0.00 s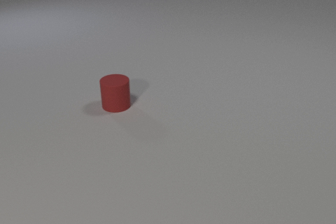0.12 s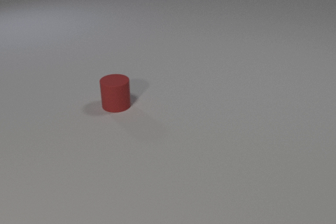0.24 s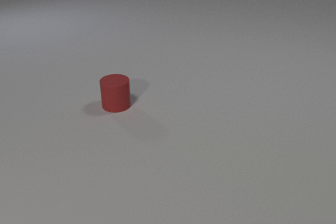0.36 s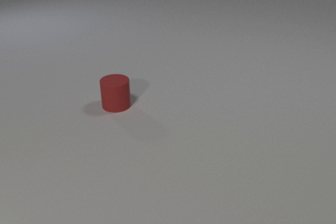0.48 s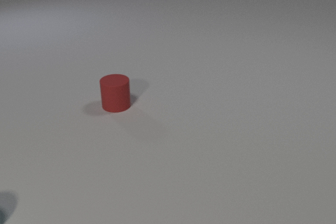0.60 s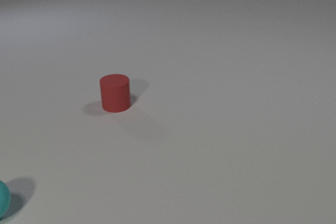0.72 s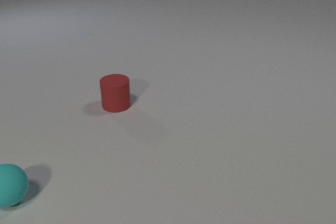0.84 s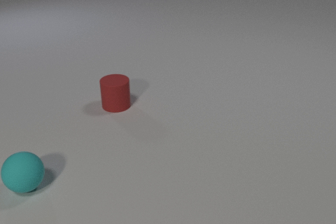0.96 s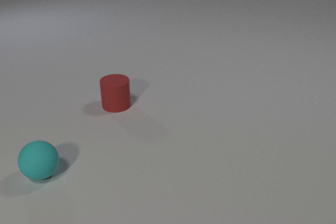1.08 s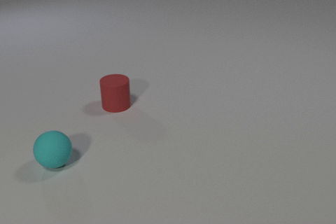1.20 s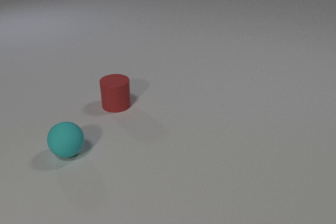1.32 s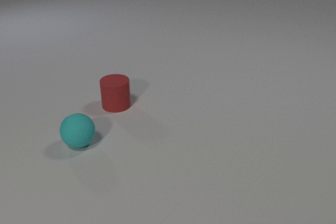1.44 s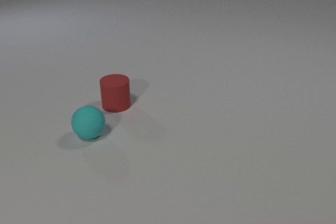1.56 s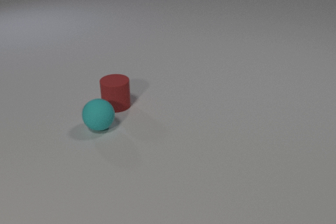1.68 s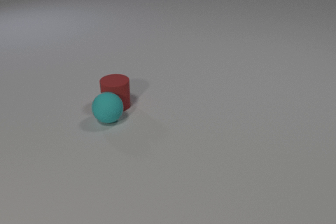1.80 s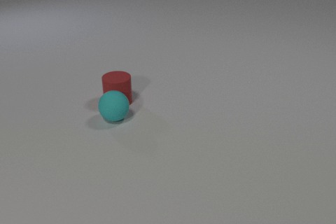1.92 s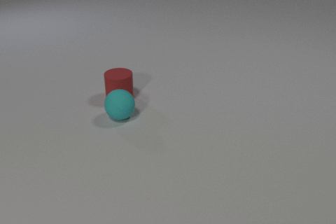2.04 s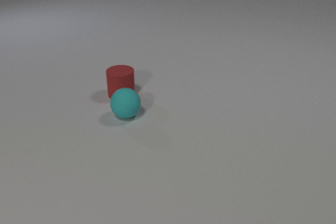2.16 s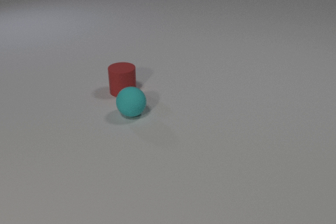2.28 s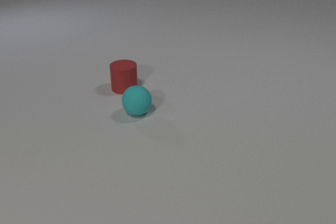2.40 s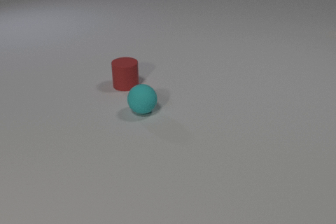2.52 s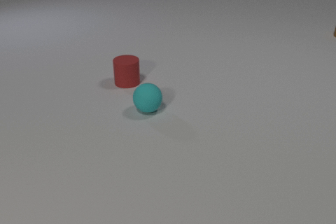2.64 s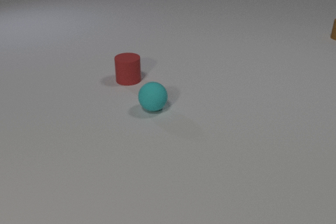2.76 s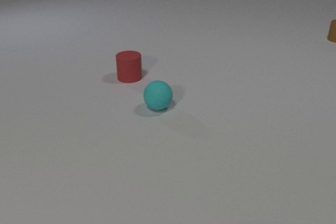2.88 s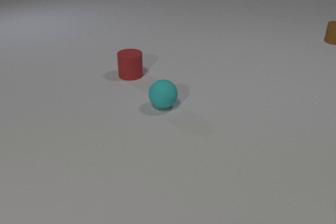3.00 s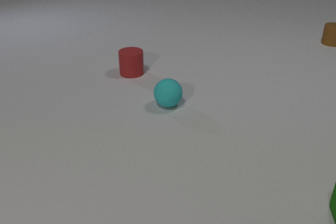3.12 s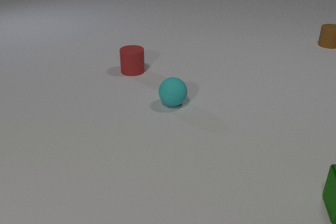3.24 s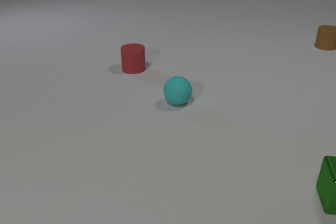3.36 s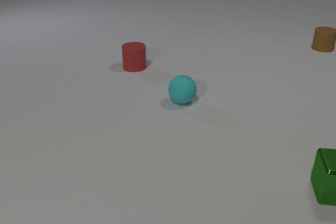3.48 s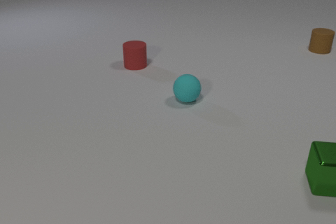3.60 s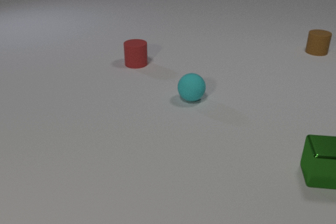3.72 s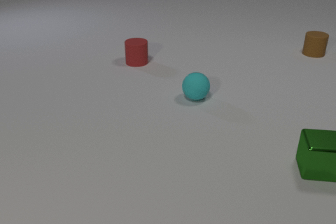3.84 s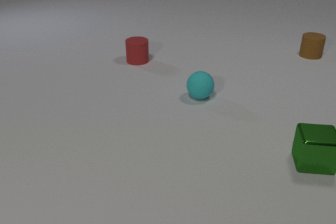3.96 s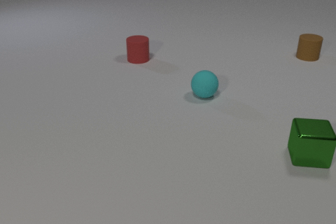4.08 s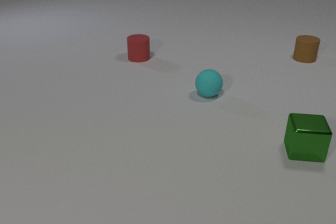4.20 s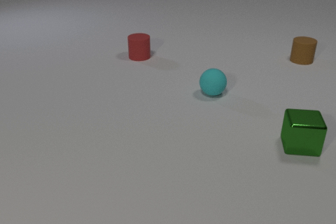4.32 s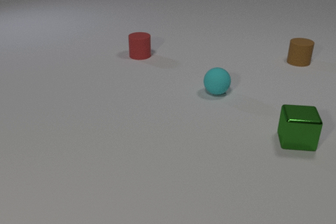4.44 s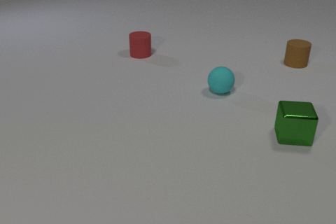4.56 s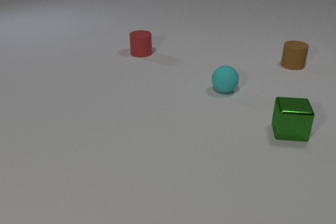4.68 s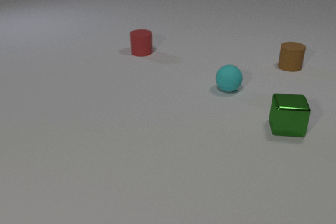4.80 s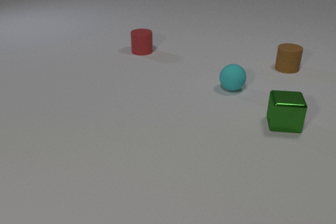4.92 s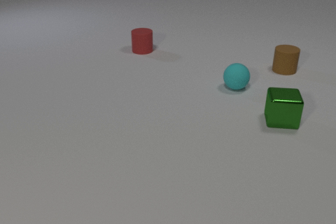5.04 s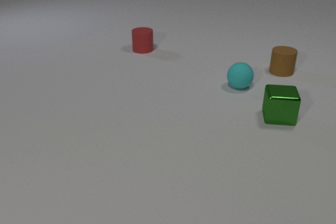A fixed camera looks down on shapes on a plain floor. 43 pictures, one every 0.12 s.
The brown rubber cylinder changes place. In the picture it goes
toward the camera.
The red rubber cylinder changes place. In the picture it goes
away from the camera.
0.00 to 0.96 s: The cyan rubber sphere comes in at the left edge, rolls to the right and away from the camera.
0.96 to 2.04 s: The cyan rubber sphere rolls away from the camera and to the right. The red rubber cylinder slides away from the camera. The cyan rubber sphere and the red rubber cylinder collide.
2.04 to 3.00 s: The cyan rubber sphere rolls to the right and away from the camera. The red rubber cylinder slides away from the camera. The brown rubber cylinder comes in at the right edge, slides toward the camera. The green metal cube comes in at the right edge.
3.00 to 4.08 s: The cyan rubber sphere rolls to the right and away from the camera. The red rubber cylinder slides away from the camera. The brown rubber cylinder slides toward the camera and to the left. The green metal cube slides away from the camera and to the left.
4.08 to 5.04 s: The cyan rubber sphere rolls to the right and away from the camera. The red rubber cylinder slides away from the camera. The brown rubber cylinder slides toward the camera and to the left. The green metal cube slides away from the camera and to the left.
What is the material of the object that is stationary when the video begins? rubber.
How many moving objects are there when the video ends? 4.
How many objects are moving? 4.
